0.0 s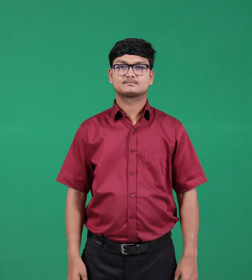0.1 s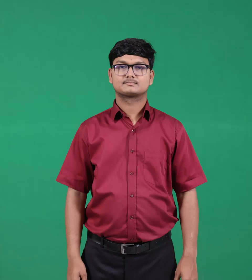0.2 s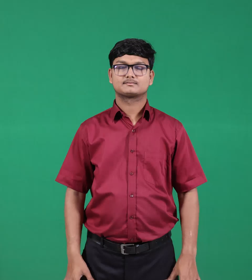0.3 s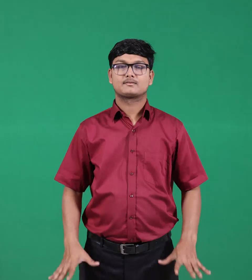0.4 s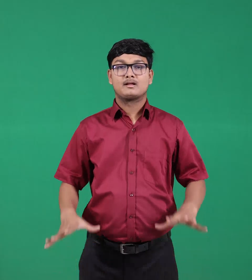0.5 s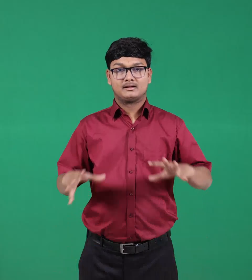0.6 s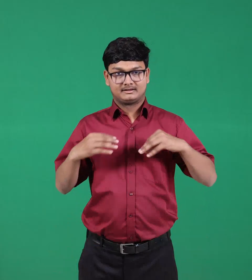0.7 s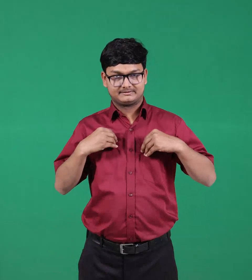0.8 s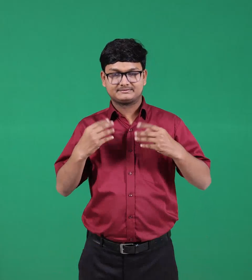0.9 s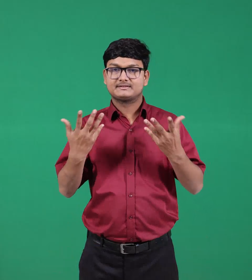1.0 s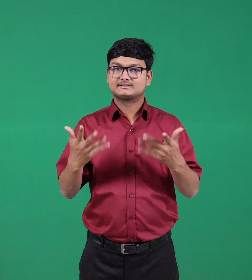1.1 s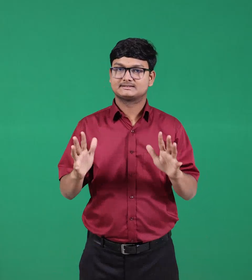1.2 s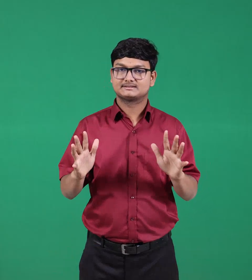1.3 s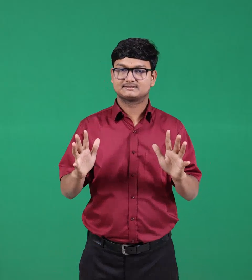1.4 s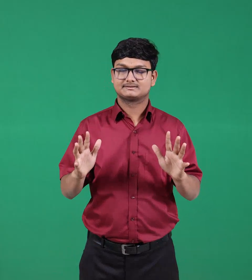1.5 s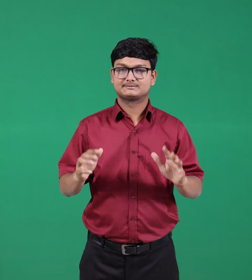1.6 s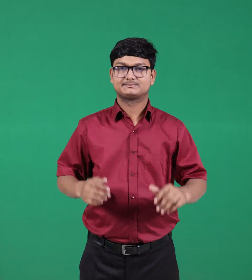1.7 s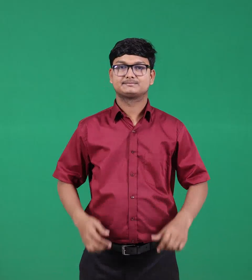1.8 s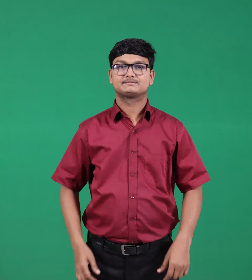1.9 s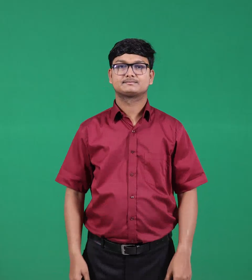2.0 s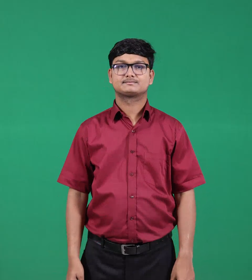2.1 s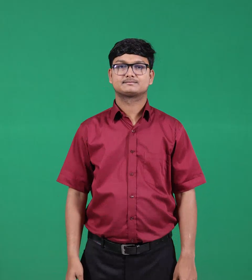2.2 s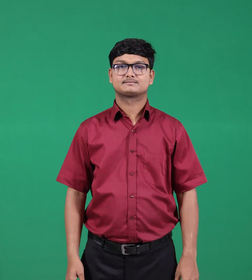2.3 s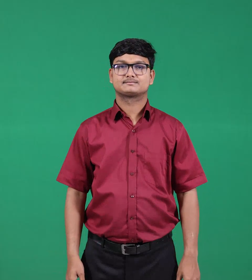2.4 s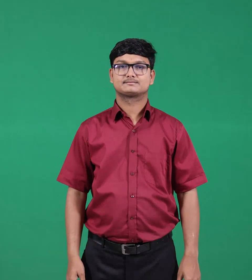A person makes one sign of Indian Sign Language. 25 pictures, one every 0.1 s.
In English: accepted
